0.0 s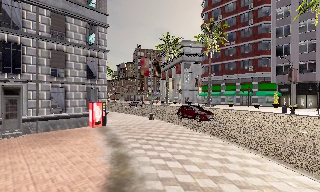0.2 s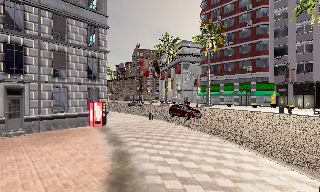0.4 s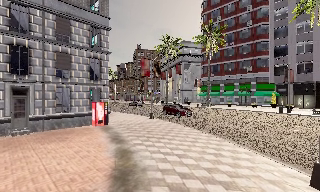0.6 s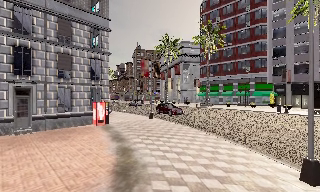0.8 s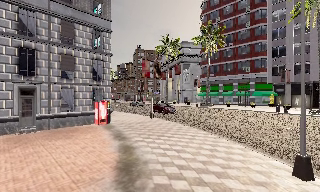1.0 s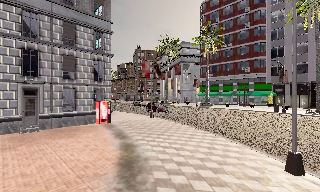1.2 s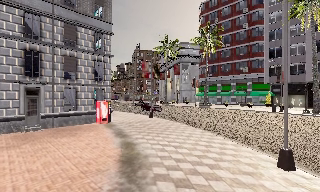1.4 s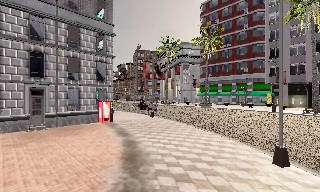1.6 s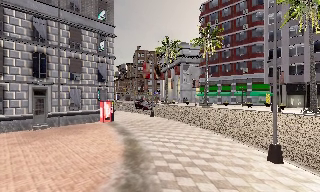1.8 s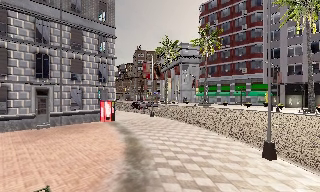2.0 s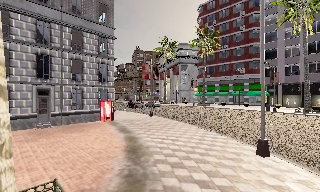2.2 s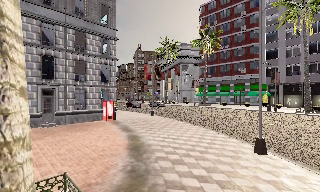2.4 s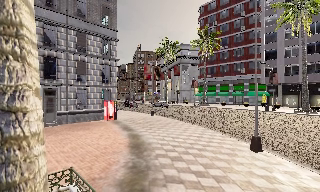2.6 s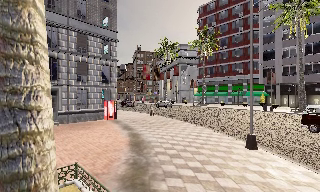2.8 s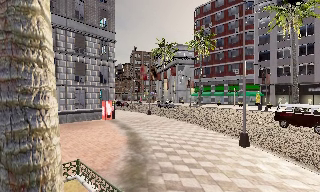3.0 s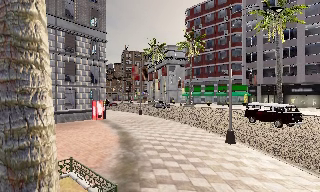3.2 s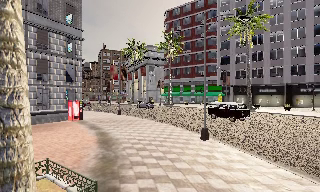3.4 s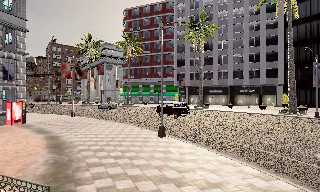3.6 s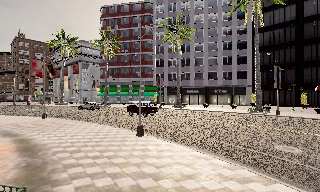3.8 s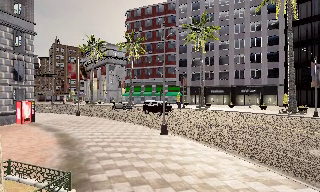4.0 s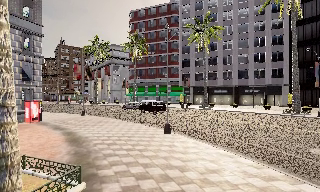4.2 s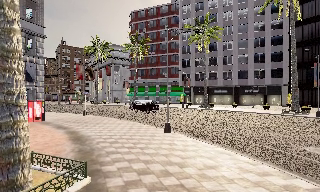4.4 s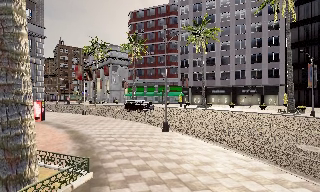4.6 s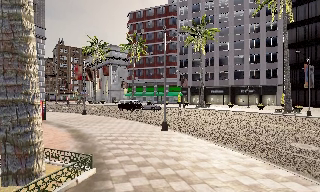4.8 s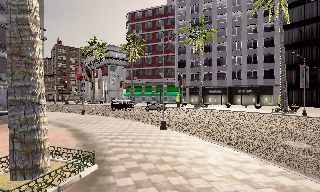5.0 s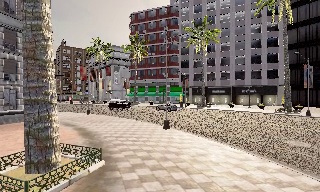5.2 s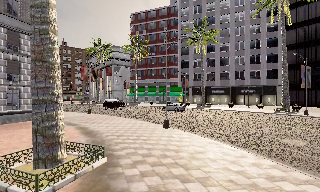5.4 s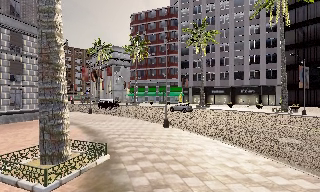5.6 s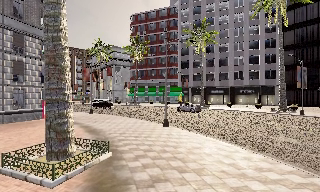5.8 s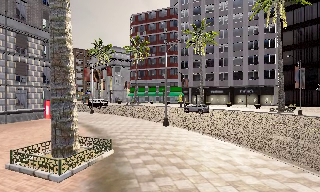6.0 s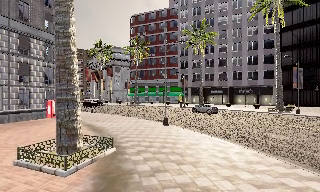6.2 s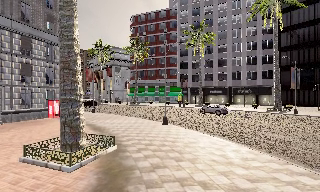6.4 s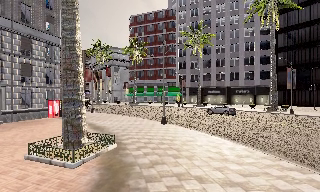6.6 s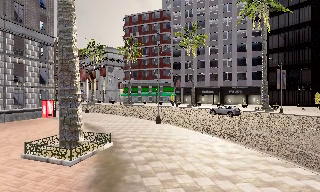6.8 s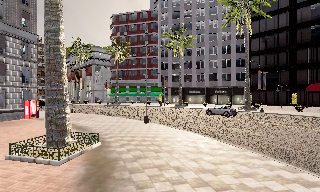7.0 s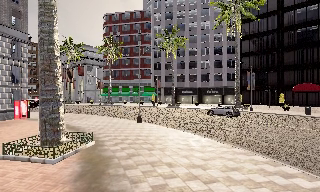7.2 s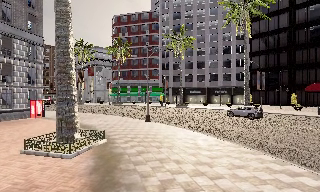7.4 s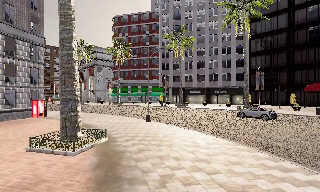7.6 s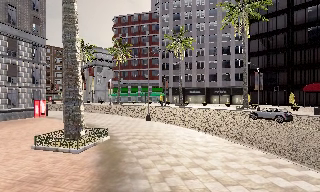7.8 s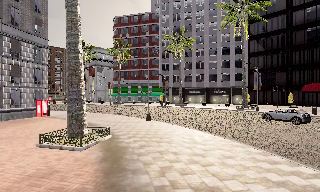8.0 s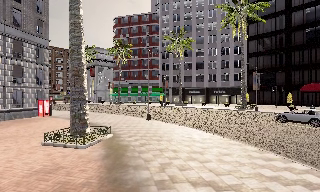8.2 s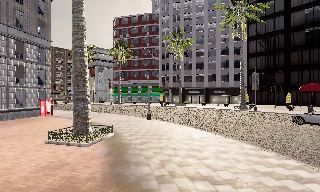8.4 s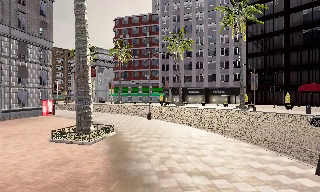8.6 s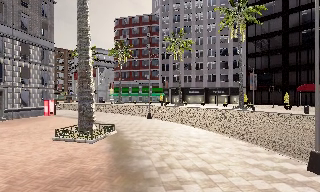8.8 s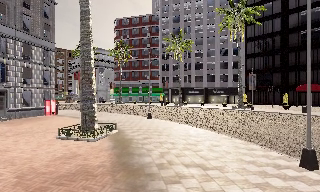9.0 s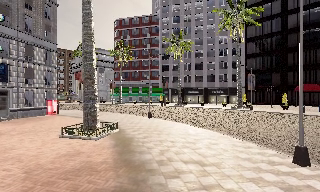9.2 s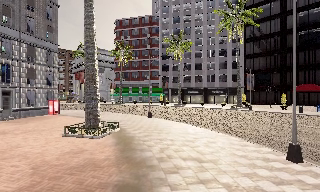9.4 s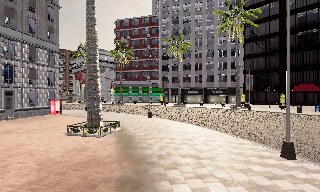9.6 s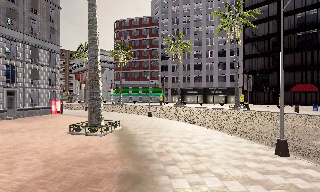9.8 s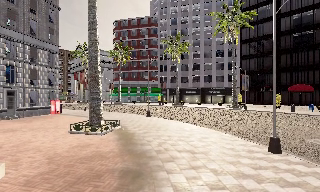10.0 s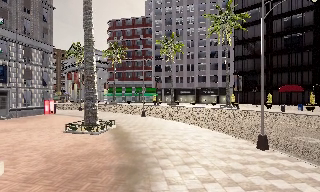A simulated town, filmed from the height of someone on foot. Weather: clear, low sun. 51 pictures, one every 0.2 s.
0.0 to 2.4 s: The camera travels backward, about 3.5 m, so what stands in front gets smaller.
2.4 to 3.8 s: The scene slides to the left, as the camera pans about 25 degrees to its right. It travels backward, about 2 m, so what stands in front gets smaller.
3.8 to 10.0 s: The camera travels backward, about 9 m, so what stands in front gets smaller.
The film runs backward here.
